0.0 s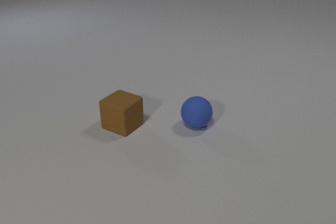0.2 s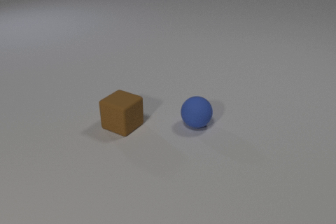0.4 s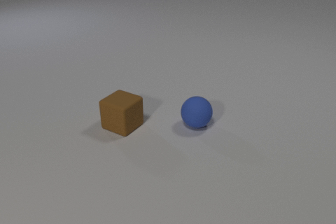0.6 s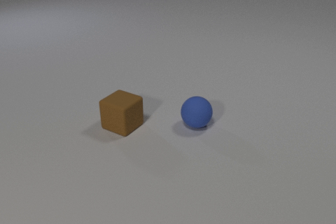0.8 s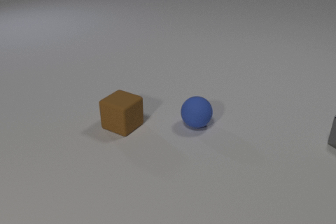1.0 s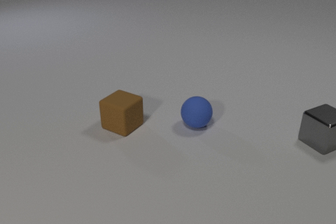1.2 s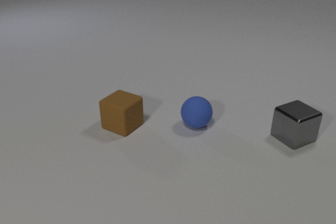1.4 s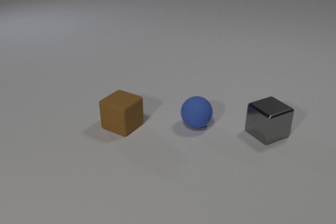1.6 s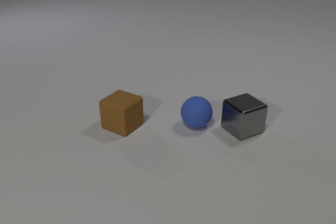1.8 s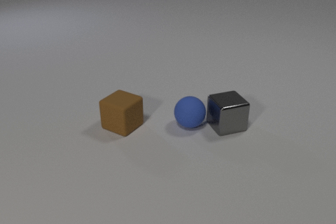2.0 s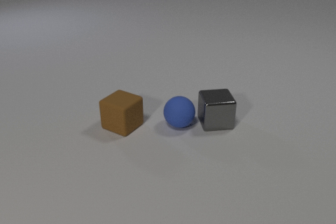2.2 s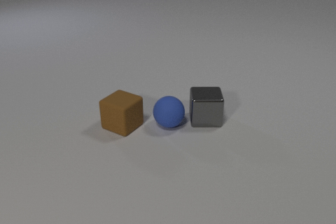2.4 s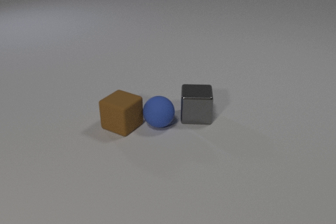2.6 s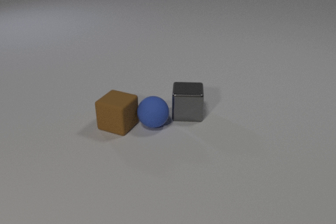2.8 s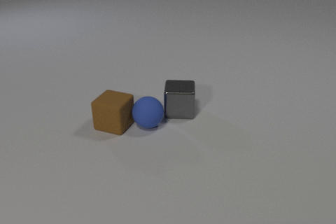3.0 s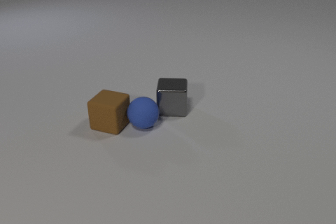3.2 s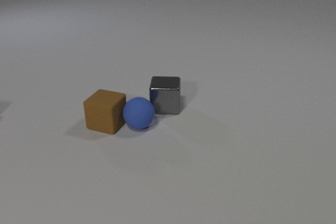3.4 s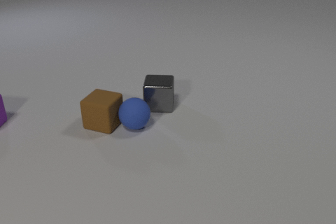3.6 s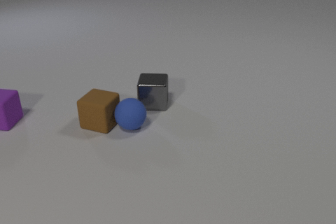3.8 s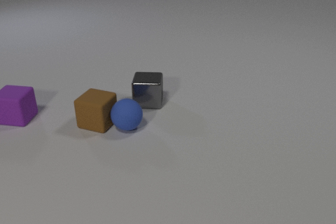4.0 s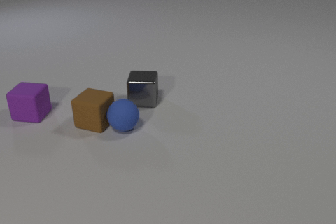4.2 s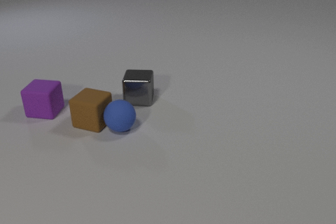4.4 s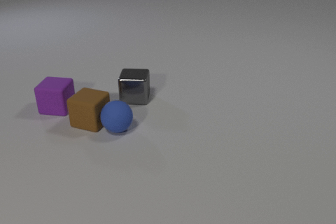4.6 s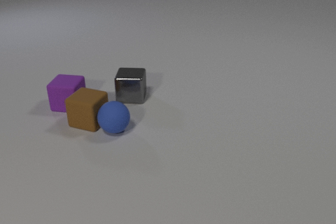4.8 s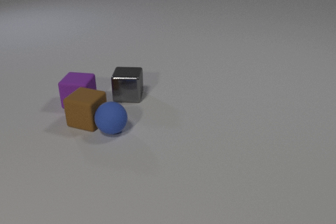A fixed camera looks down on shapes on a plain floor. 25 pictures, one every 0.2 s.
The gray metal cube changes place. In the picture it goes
to the left.
The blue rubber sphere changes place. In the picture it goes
to the left.
0.0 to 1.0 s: The gray metal cube comes in at the right edge, slides to the left.
1.0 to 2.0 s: The gray metal cube slides to the left, spins clockwise seen from above by about 30 degrees, its near face sliding to the left. The blue rubber sphere rolls to the left. The gray metal cube and the blue rubber sphere collide.
2.0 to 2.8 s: The gray metal cube slides to the left and away from the camera. The blue rubber sphere rolls to the left. The brown rubber cube slides to the left. The blue rubber sphere and the brown rubber cube collide.
2.8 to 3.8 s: The gray metal cube slides to the left and away from the camera. The blue rubber sphere rolls to the left. The purple rubber cube comes in at the left edge, slides to the right. The brown rubber cube slides to the left.
3.8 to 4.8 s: The gray metal cube slides to the left and away from the camera. The blue rubber sphere rolls to the left. The purple rubber cube slides to the right. The brown rubber cube slides to the left.
What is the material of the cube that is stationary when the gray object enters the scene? rubber.
What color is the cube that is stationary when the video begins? brown.
What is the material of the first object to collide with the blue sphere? metal.
